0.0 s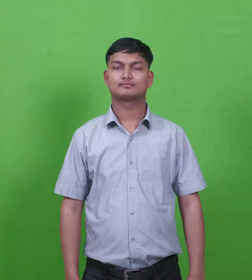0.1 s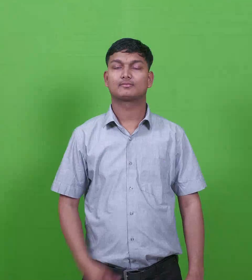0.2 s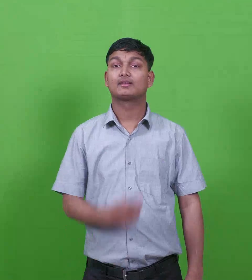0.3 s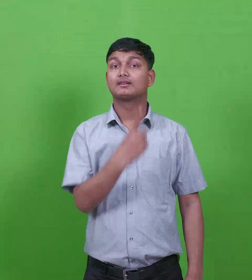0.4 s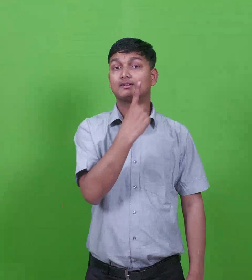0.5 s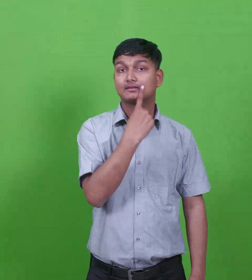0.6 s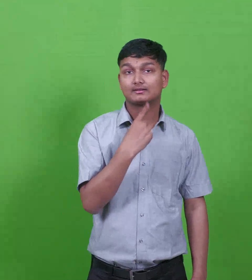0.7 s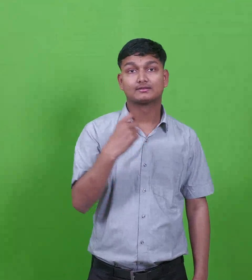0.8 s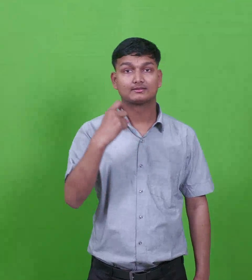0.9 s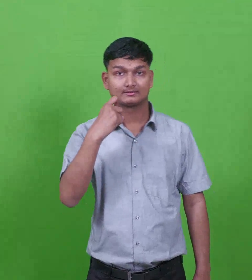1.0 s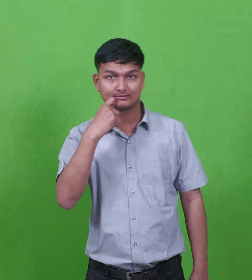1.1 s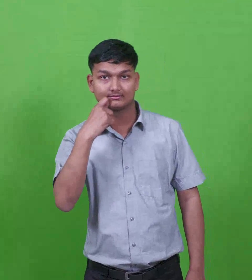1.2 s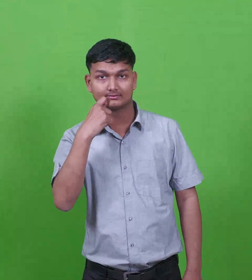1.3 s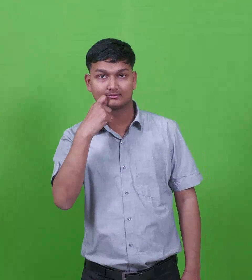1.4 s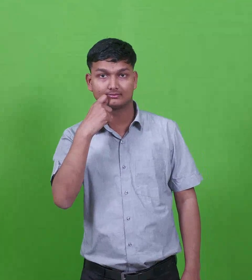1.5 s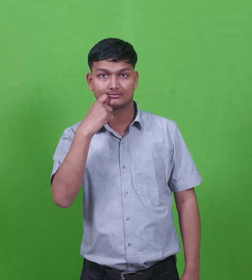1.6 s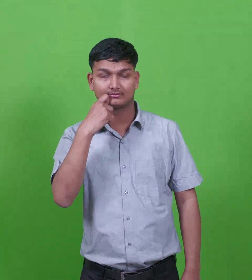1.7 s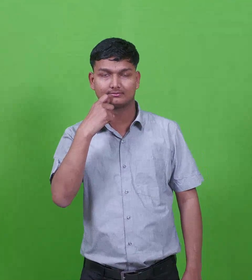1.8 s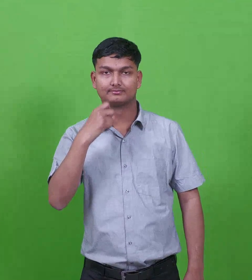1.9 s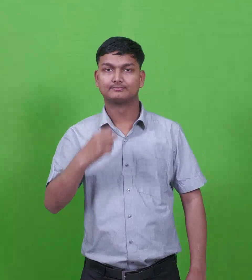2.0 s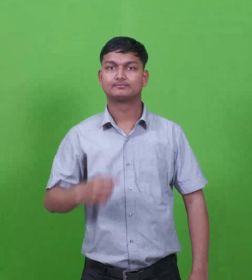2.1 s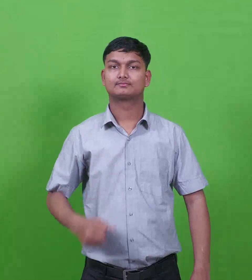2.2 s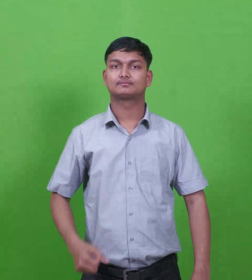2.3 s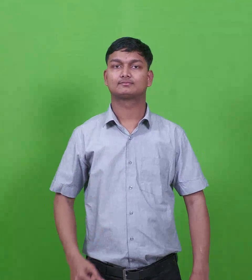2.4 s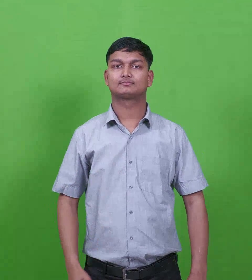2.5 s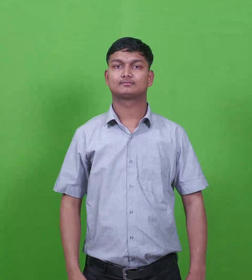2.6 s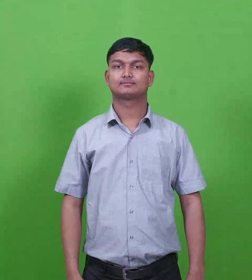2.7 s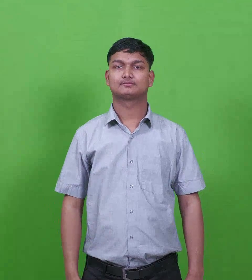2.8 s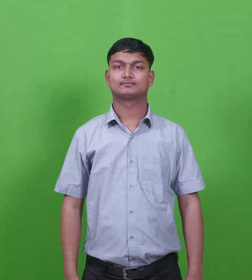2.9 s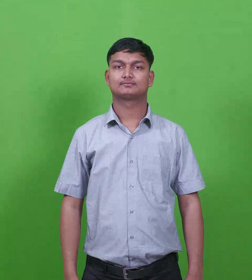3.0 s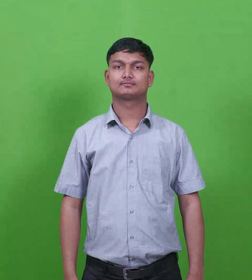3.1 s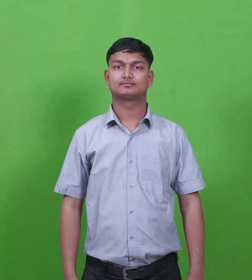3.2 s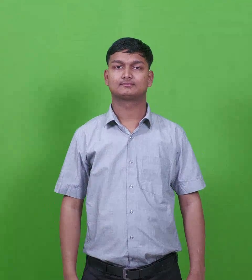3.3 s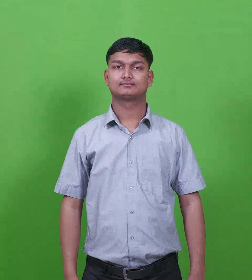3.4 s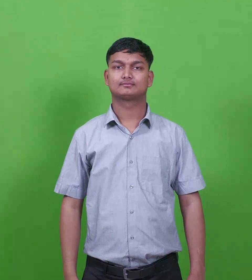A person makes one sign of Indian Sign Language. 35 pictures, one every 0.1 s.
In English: cenchrea
